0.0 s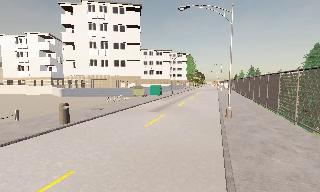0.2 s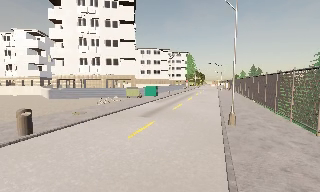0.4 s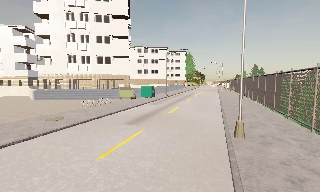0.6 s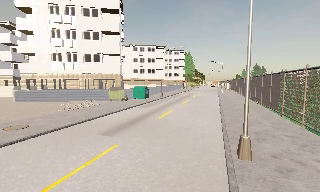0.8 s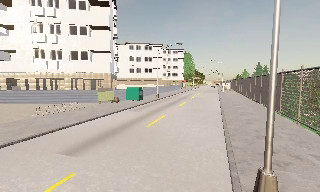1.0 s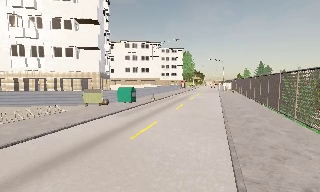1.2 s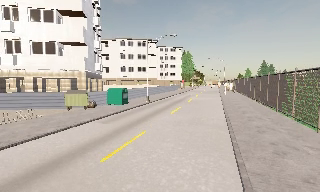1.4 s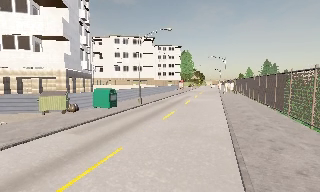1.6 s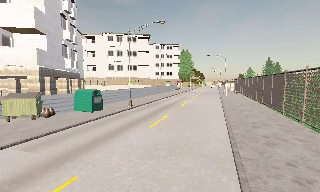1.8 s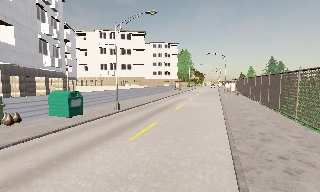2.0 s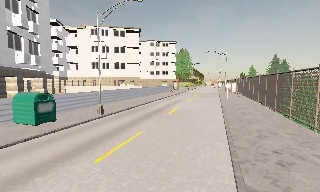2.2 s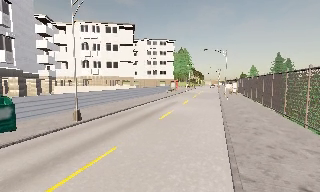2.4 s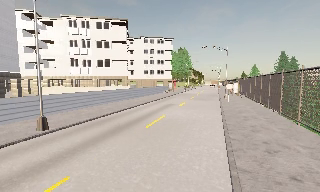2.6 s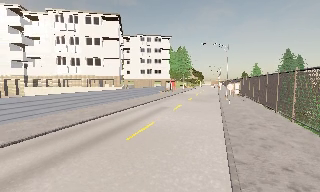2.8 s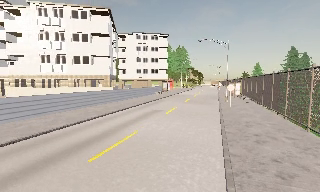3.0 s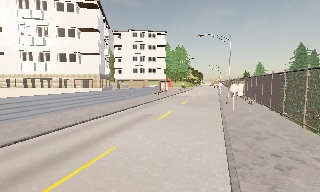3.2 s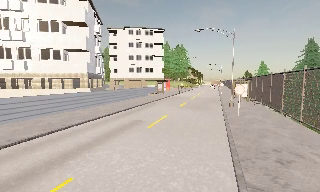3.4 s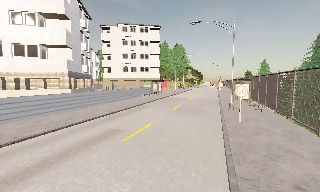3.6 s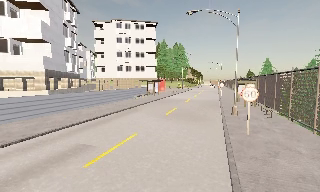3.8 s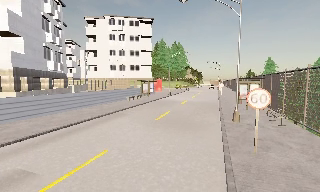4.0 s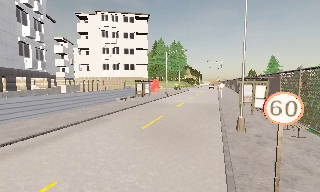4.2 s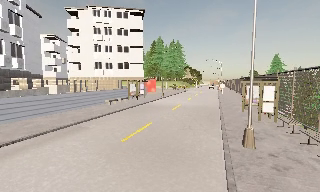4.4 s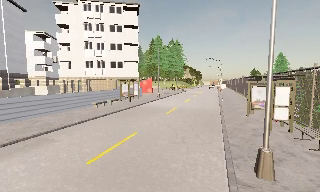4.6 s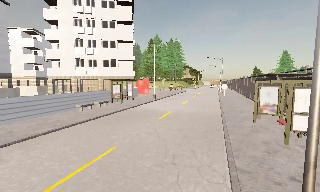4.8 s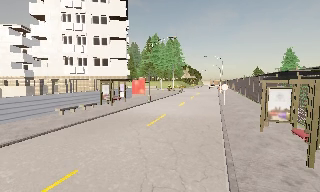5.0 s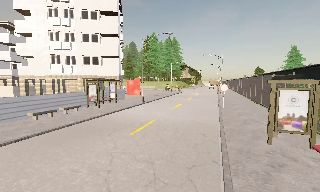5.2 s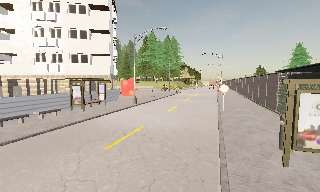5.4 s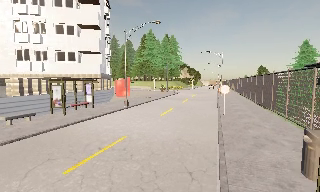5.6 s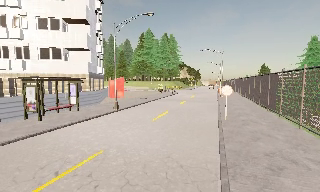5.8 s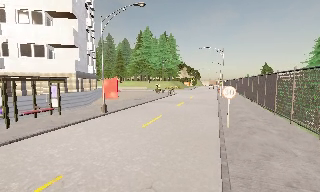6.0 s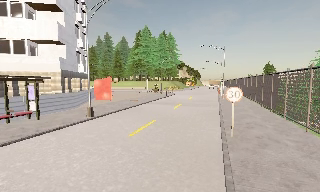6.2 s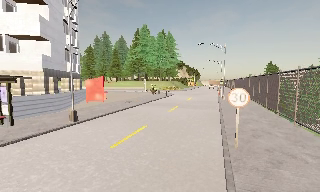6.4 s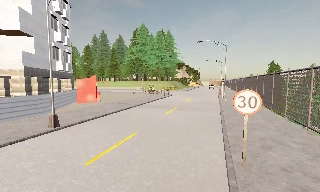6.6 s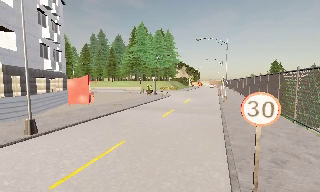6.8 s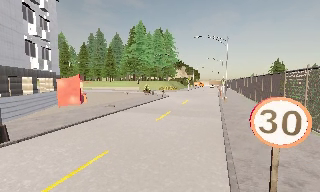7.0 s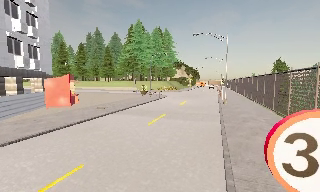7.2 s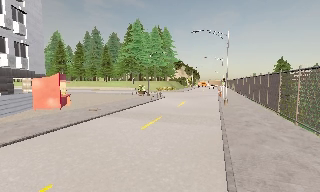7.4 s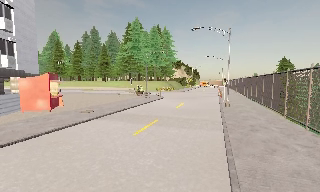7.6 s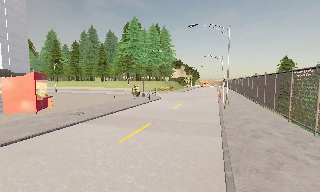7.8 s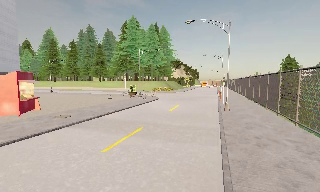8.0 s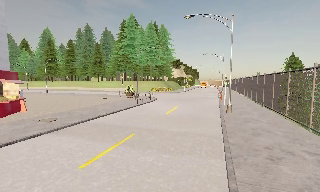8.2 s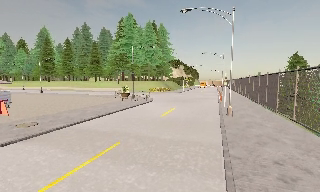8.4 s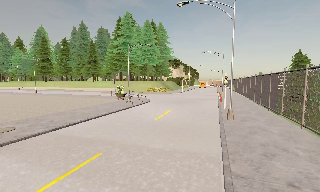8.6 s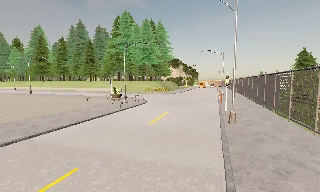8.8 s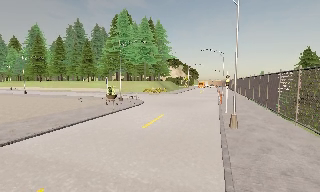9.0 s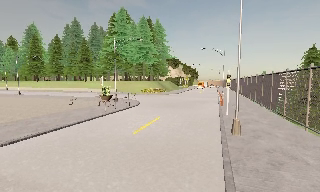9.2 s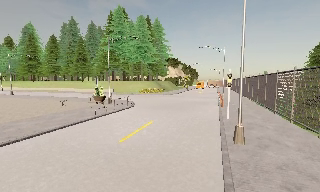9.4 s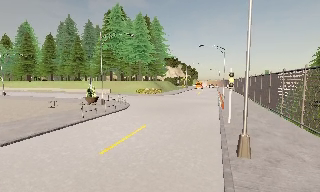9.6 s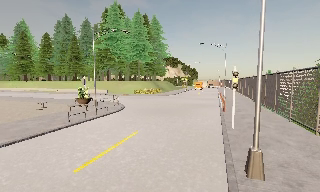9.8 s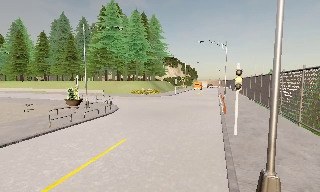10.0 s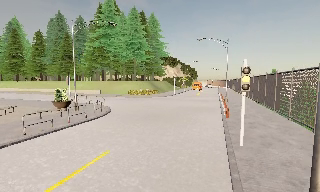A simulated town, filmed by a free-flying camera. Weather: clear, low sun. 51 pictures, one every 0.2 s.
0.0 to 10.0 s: The camera travels forward, about 80 m, so what stands in front looms larger. It loses speed.
The film runs forward here.
